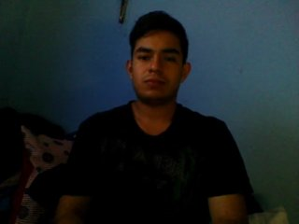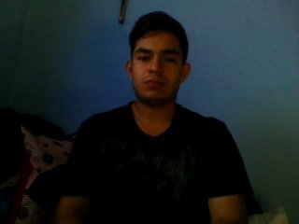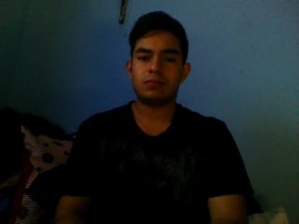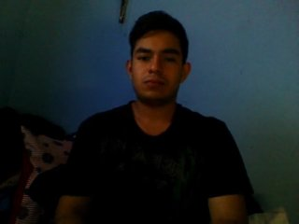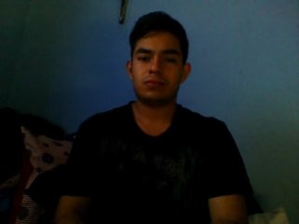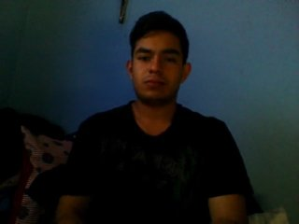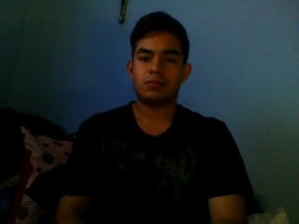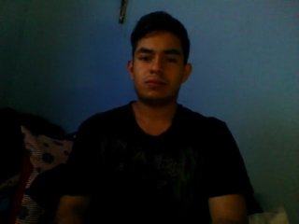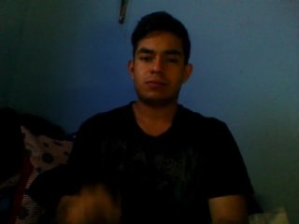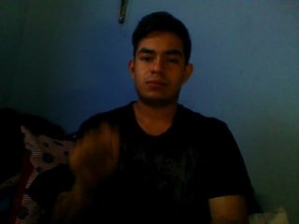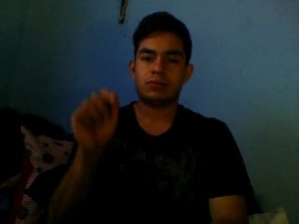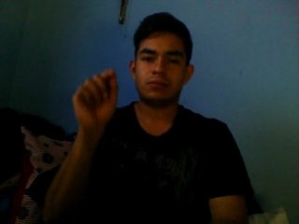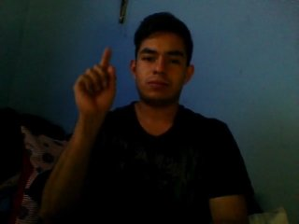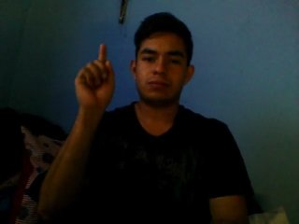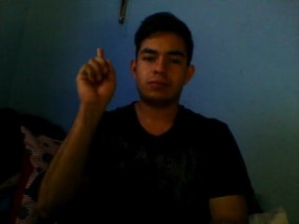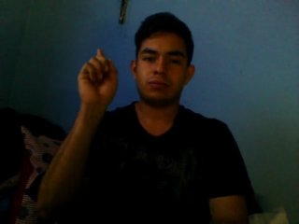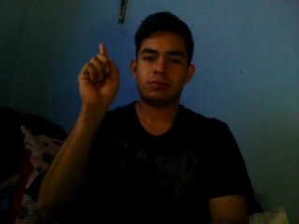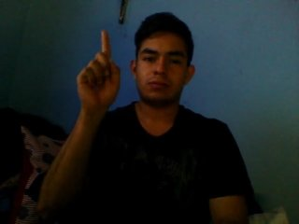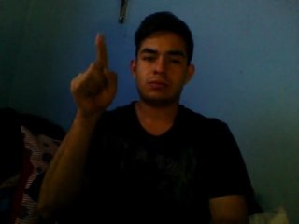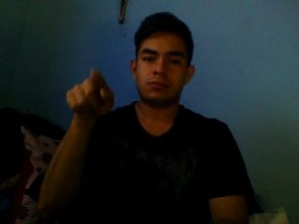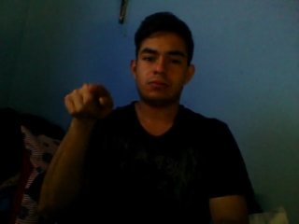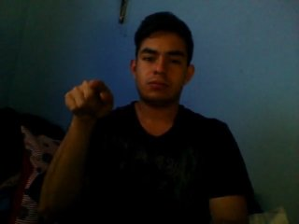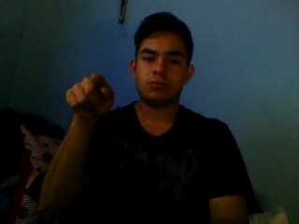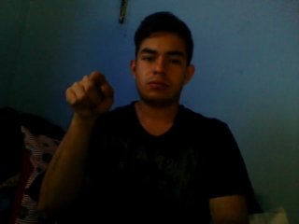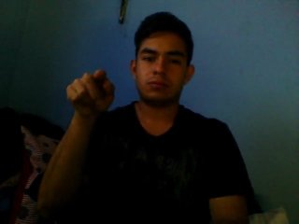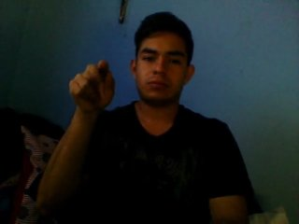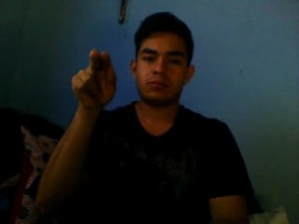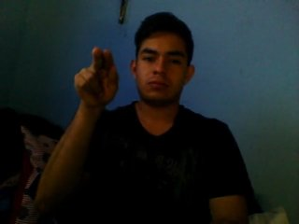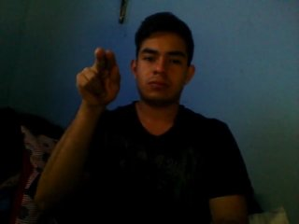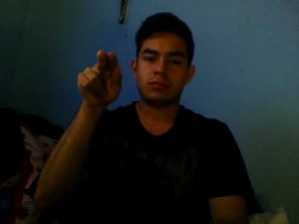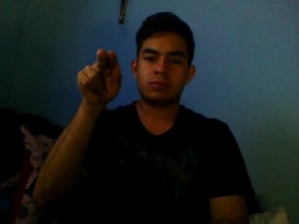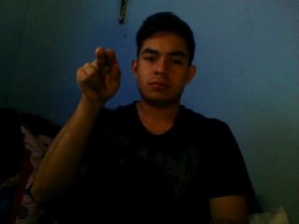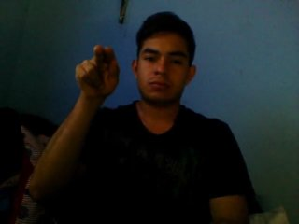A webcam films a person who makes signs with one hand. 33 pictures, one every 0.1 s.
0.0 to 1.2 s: Non-gesture.
1.3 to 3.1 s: Click with one finger.
